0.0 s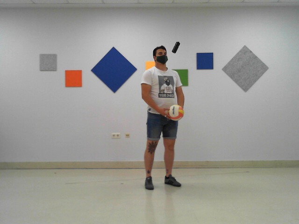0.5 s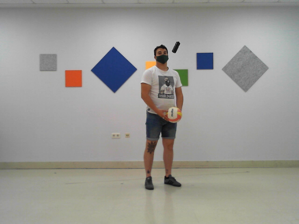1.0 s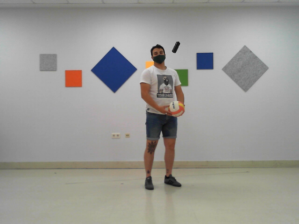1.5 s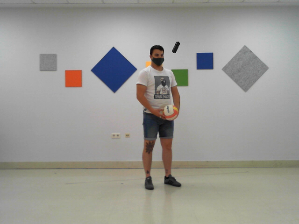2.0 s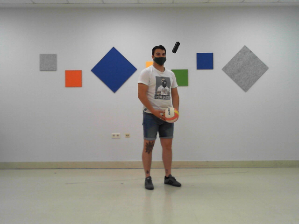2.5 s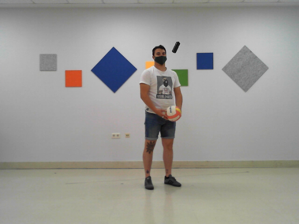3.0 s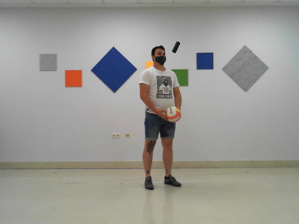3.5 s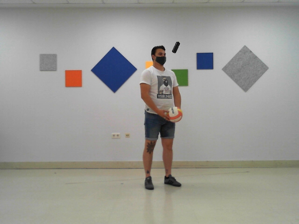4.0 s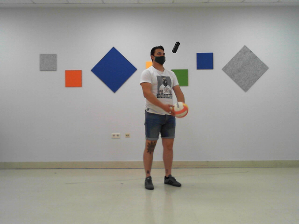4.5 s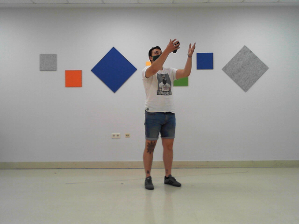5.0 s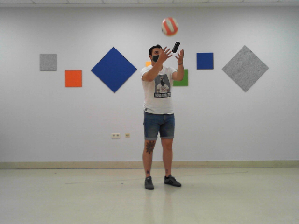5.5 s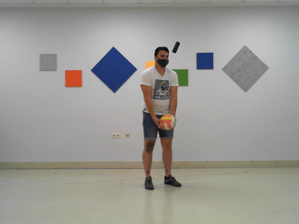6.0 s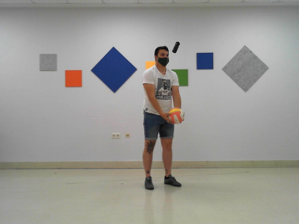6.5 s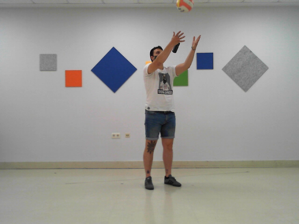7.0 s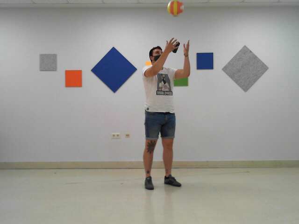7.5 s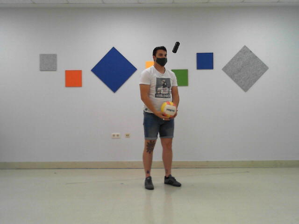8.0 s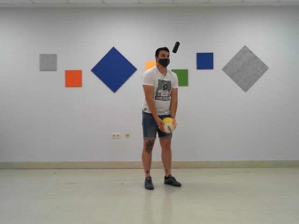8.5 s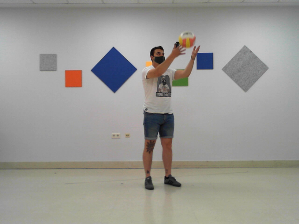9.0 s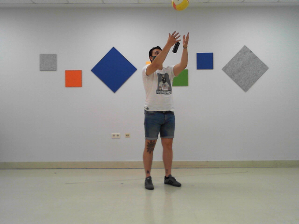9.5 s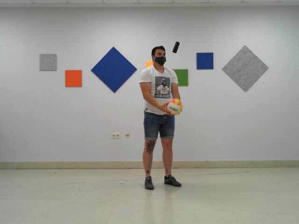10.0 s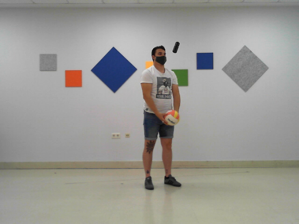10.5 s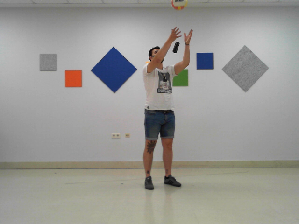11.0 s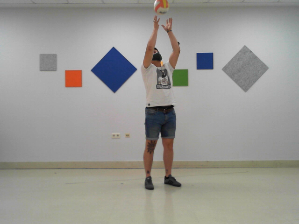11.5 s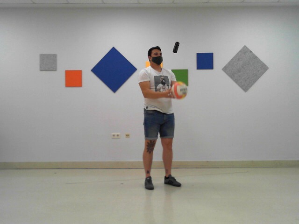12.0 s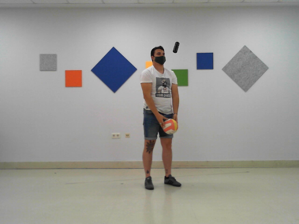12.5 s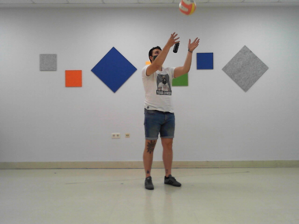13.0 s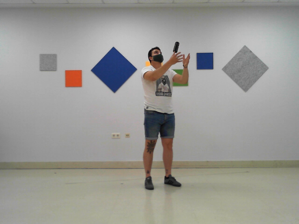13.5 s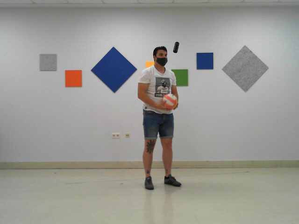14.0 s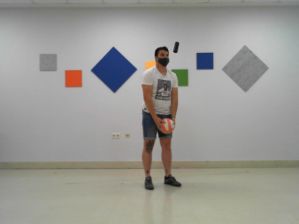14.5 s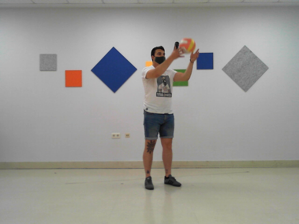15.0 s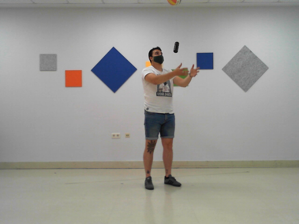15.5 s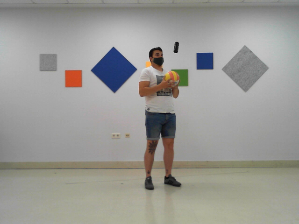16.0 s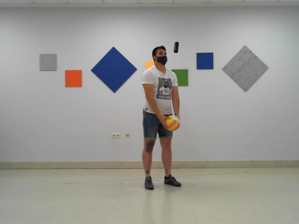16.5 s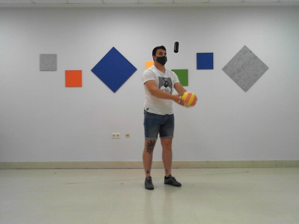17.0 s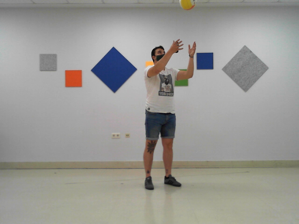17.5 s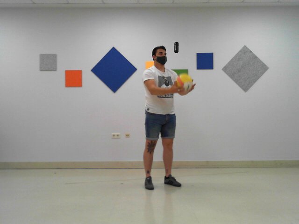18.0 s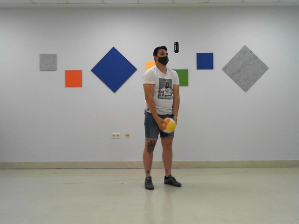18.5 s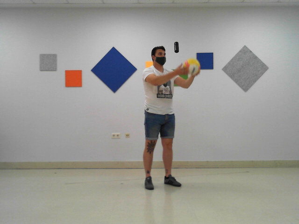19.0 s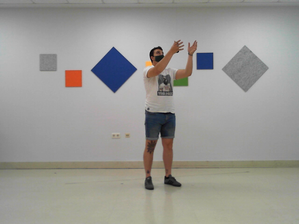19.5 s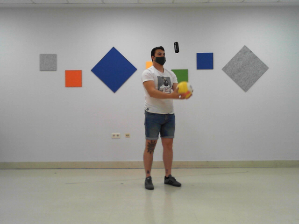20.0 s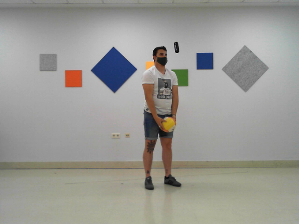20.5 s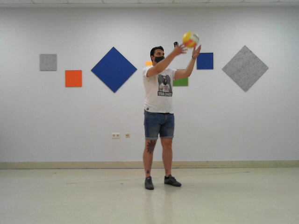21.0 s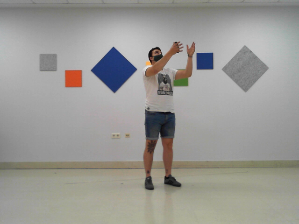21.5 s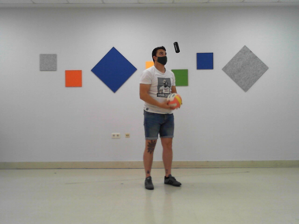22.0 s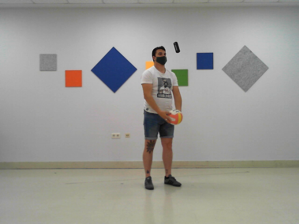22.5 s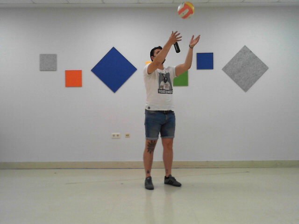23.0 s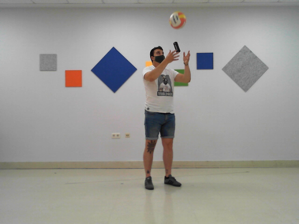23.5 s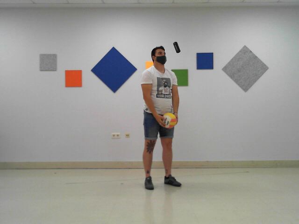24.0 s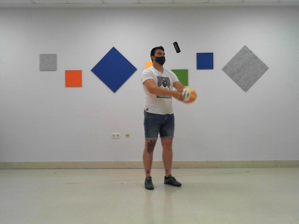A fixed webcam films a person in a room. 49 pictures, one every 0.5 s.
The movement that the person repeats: Throw up a ball and catch it.
